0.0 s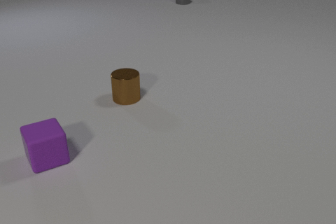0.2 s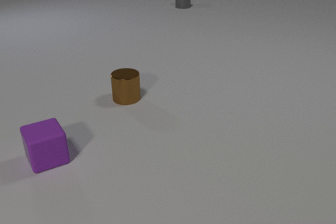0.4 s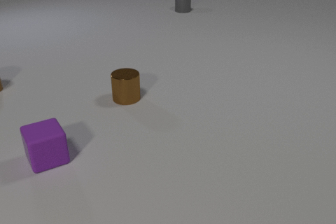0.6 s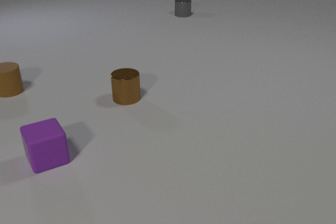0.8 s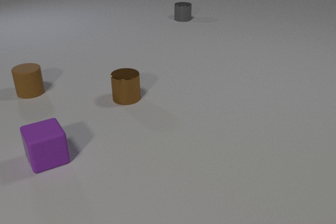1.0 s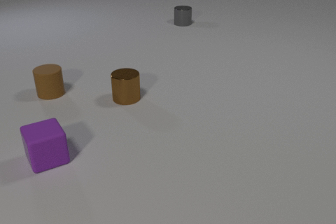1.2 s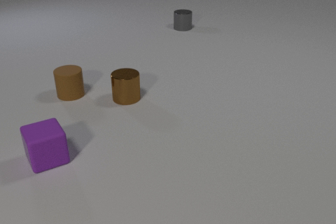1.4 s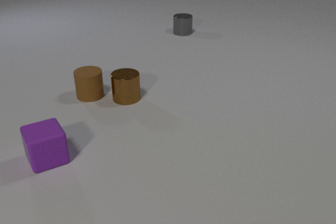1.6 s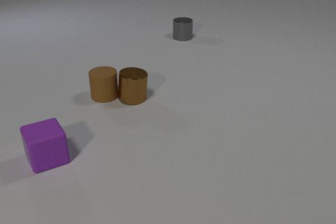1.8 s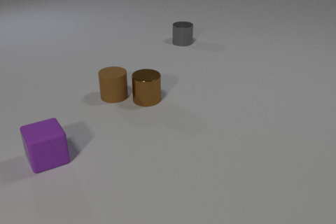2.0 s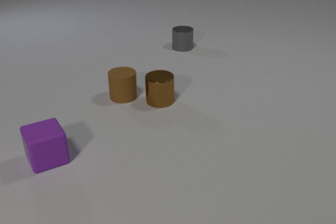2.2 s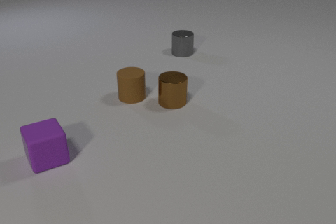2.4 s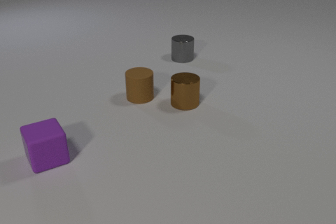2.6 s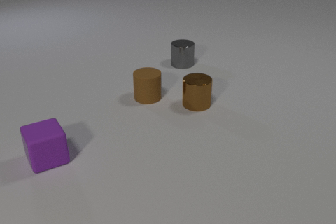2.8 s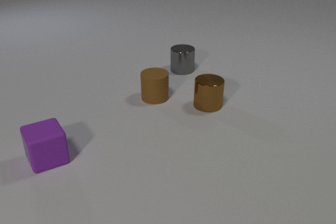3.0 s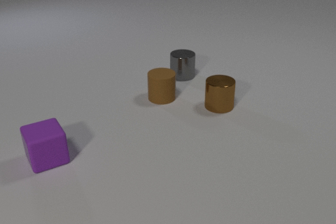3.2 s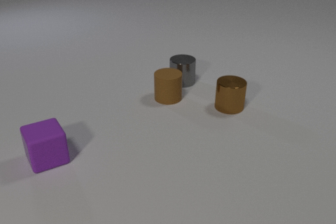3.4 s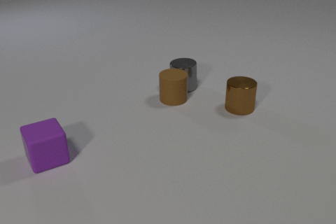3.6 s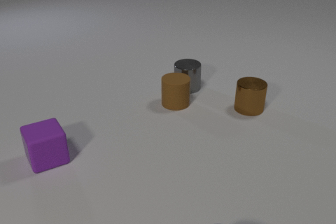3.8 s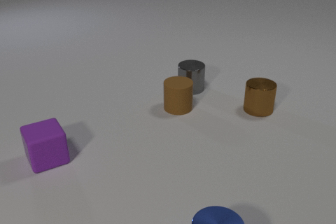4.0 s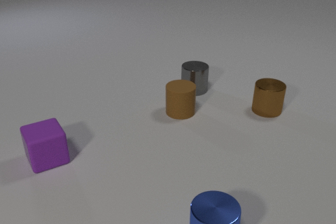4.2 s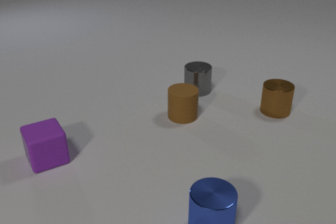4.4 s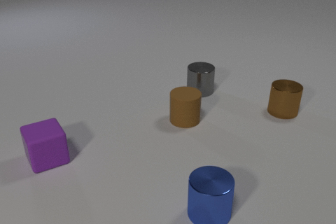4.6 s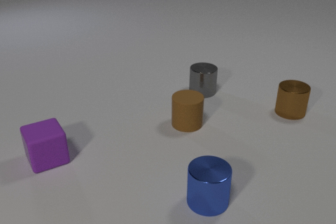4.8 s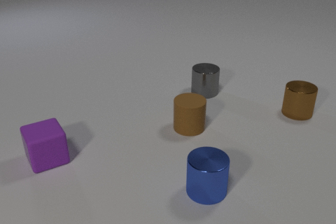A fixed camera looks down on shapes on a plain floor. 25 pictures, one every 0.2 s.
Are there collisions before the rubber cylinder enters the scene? no.
What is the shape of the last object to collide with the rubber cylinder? cylinder.
How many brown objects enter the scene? 1.
0.0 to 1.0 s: The brown rubber cylinder comes in at the left edge, slides to the right and toward the camera. The gray metal cylinder slides toward the camera.
1.0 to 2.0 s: The brown rubber cylinder slides to the right. The brown metal cylinder slides to the right. The gray metal cylinder slides toward the camera. The brown rubber cylinder and the brown metal cylinder collide.
2.0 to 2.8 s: The brown rubber cylinder slides to the right. The brown metal cylinder slides to the right. The gray metal cylinder slides toward the camera.
2.8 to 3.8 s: The brown rubber cylinder slides to the right and toward the camera. The brown metal cylinder slides to the right. The gray metal cylinder slides toward the camera. The blue metal cylinder comes in at the bottom edge, slides away from the camera. The brown rubber cylinder and the gray metal cylinder collide.
3.8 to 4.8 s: The brown rubber cylinder slides toward the camera. The brown metal cylinder slides to the right. The gray metal cylinder slides to the right and toward the camera. The blue metal cylinder slides away from the camera.
